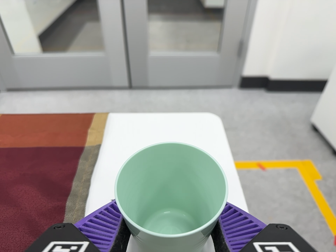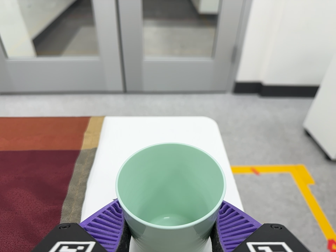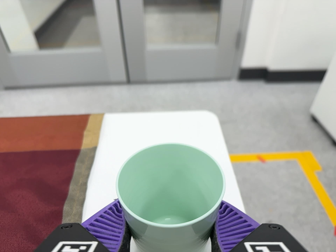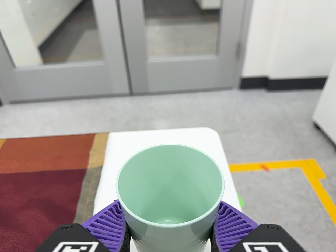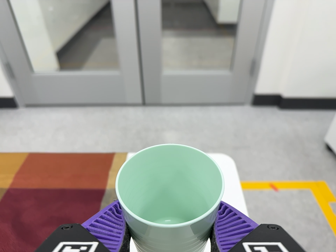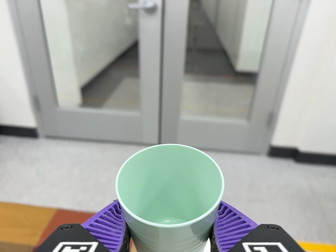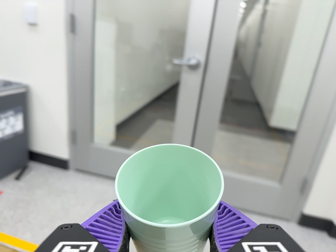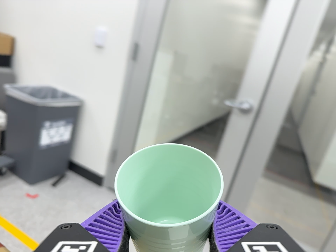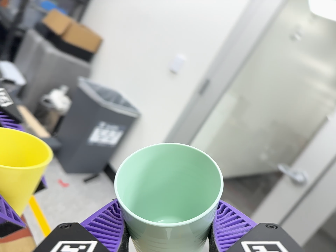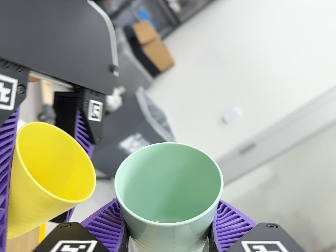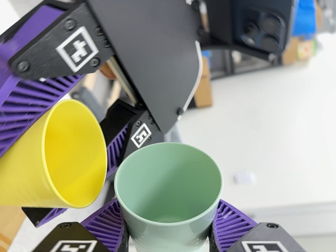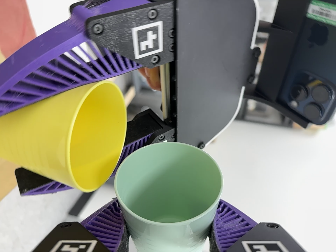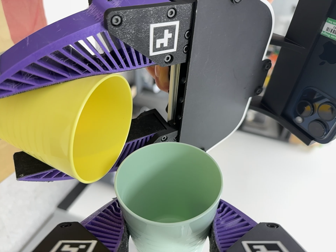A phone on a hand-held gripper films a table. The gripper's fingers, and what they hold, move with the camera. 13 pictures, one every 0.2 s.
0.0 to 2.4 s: The camera pans to its left by about 40 degrees. It travels to its left and toward the top of its view, about 40 cm, so close, fixed things drift to the right. Its aim tips toward the top of its view by about 50 degrees, and the scene shifts downward. It rolls about its line of sight by about 125 degrees, and the scene rotates clockwise.
The film runs backward here.
